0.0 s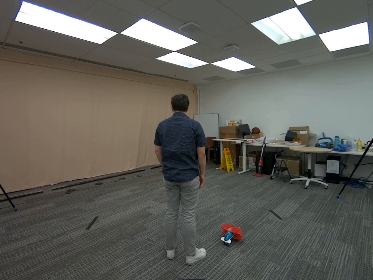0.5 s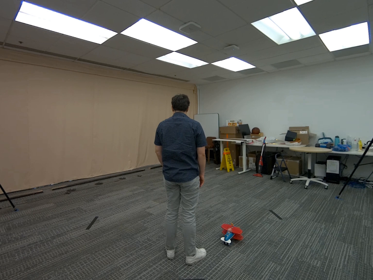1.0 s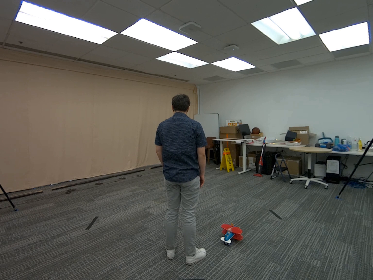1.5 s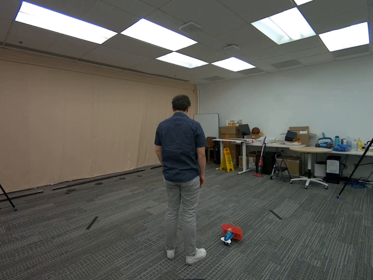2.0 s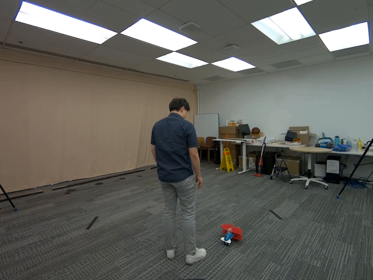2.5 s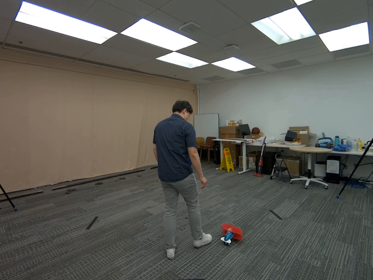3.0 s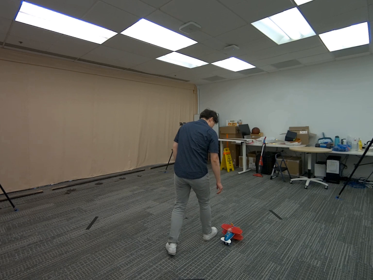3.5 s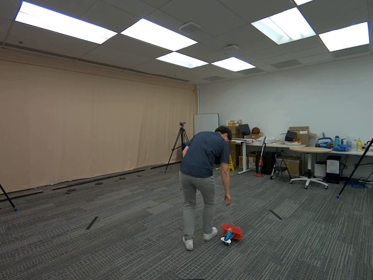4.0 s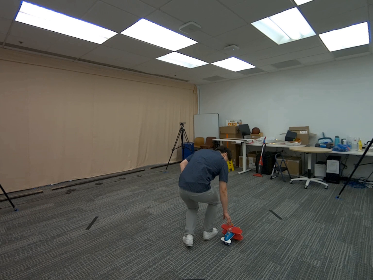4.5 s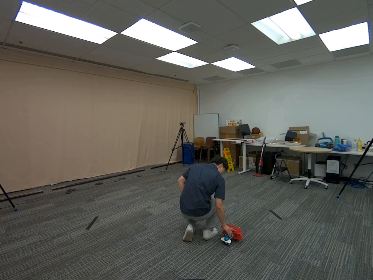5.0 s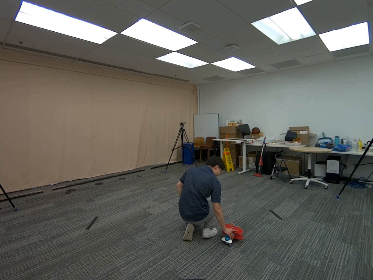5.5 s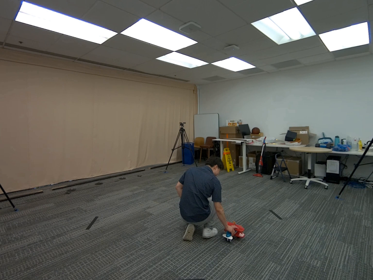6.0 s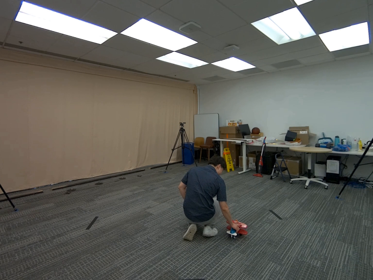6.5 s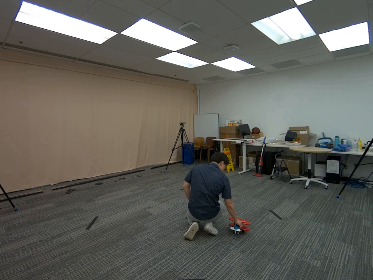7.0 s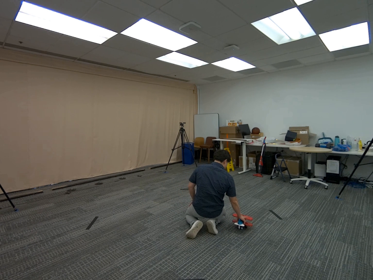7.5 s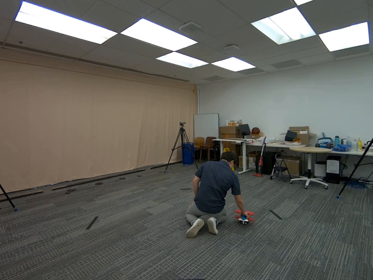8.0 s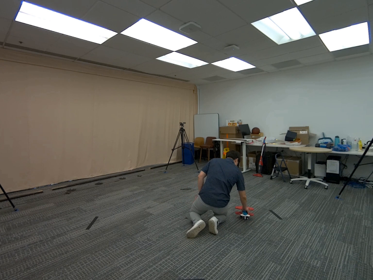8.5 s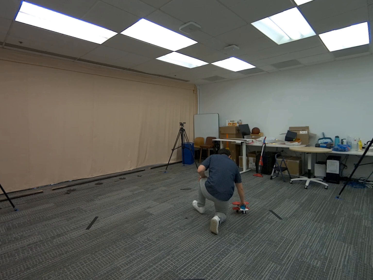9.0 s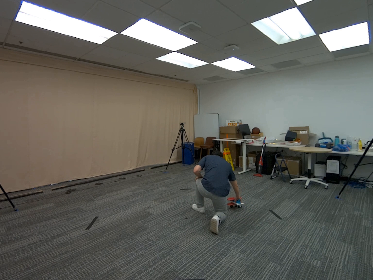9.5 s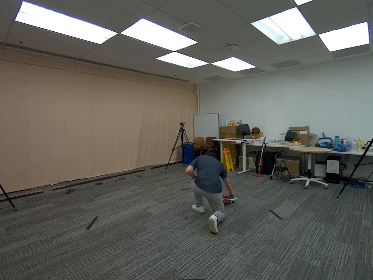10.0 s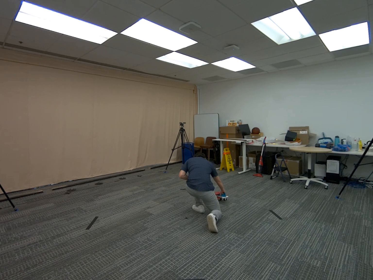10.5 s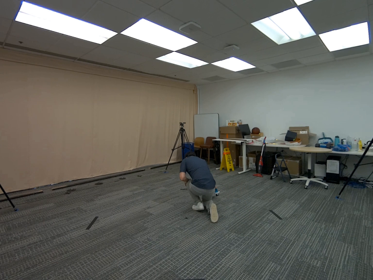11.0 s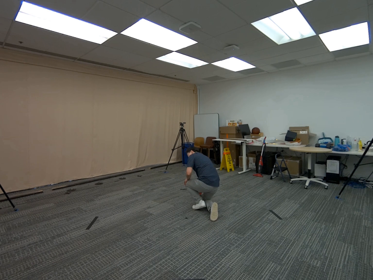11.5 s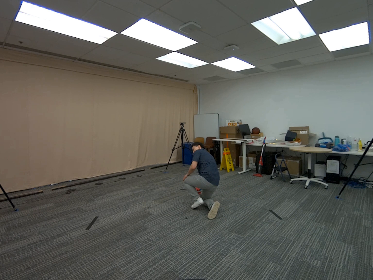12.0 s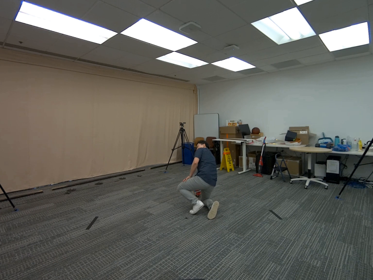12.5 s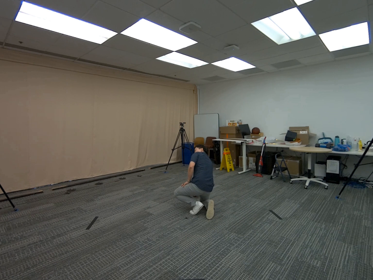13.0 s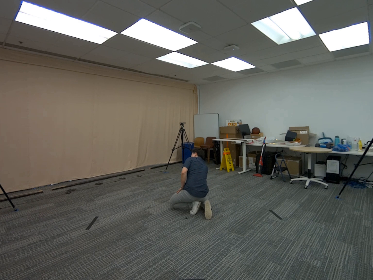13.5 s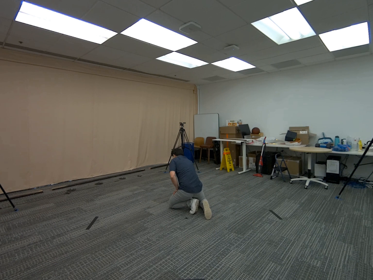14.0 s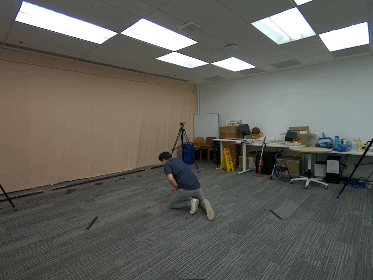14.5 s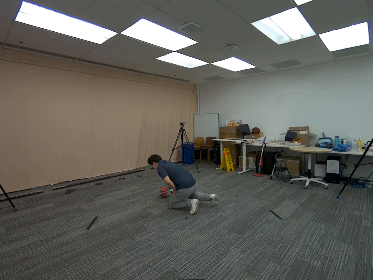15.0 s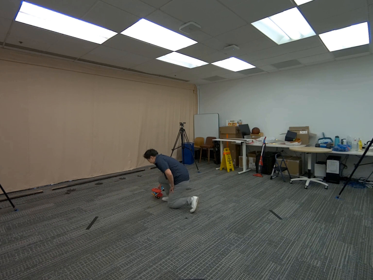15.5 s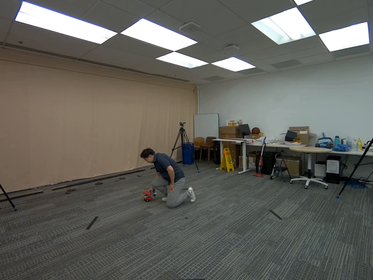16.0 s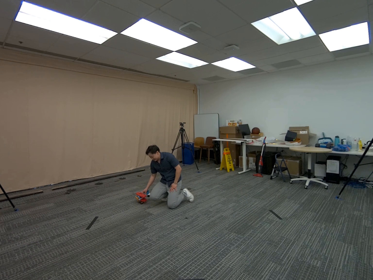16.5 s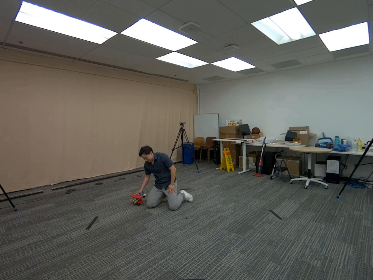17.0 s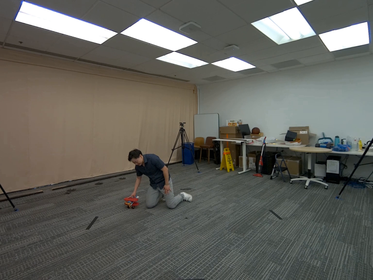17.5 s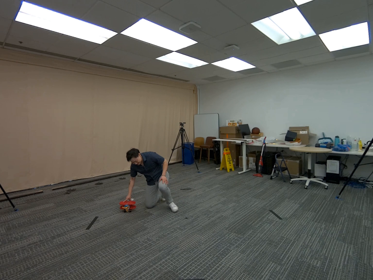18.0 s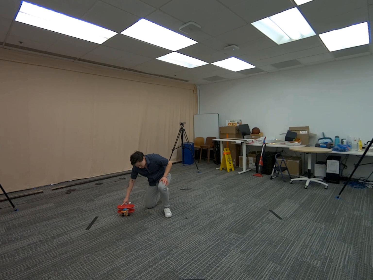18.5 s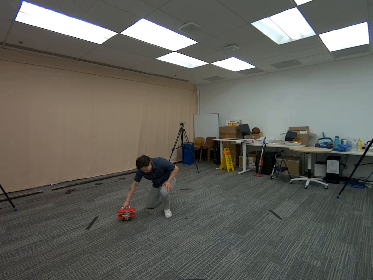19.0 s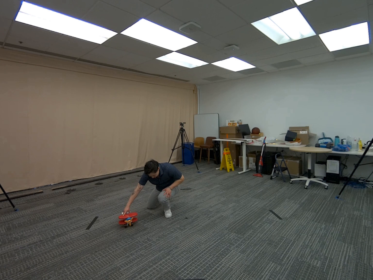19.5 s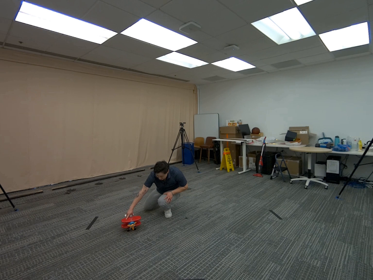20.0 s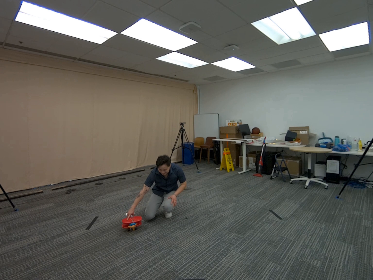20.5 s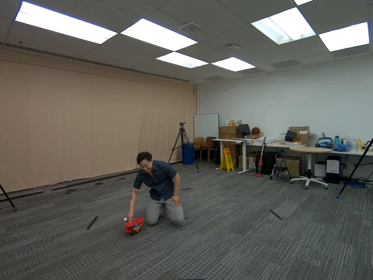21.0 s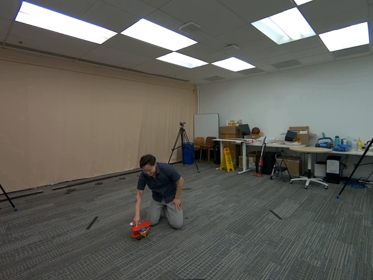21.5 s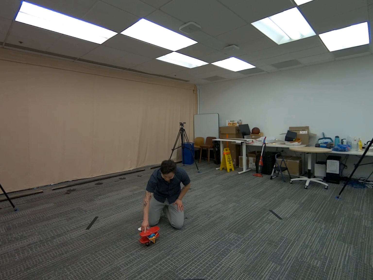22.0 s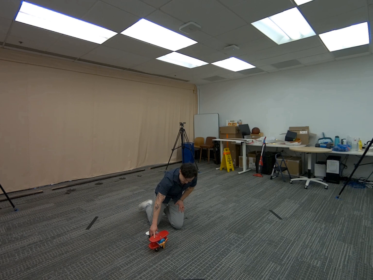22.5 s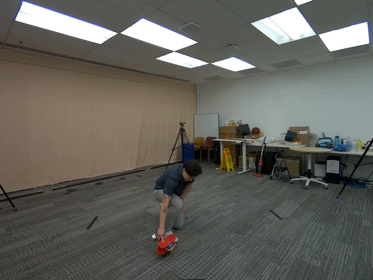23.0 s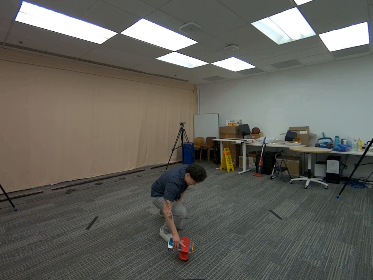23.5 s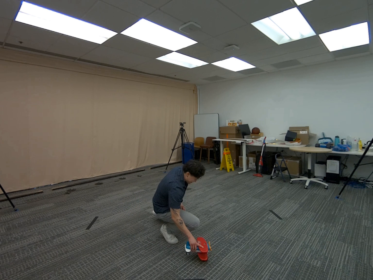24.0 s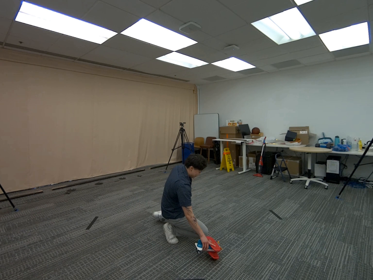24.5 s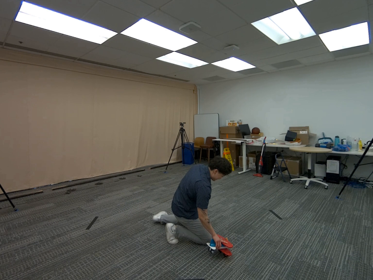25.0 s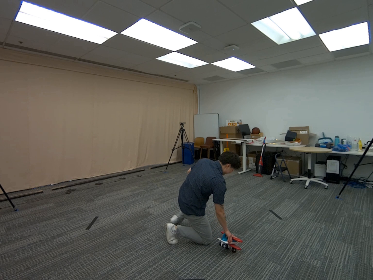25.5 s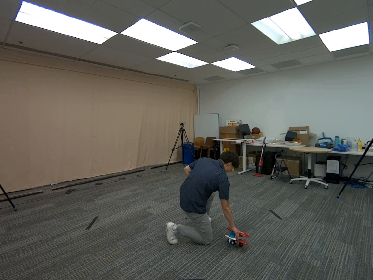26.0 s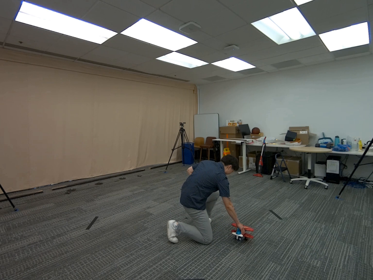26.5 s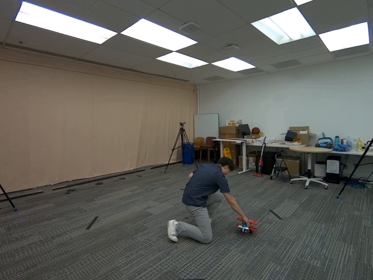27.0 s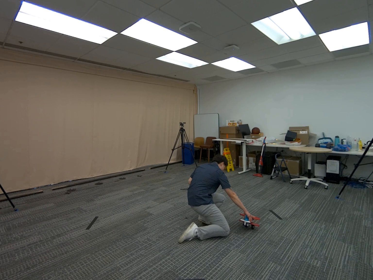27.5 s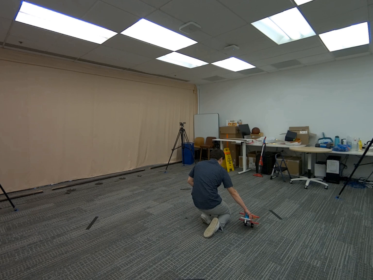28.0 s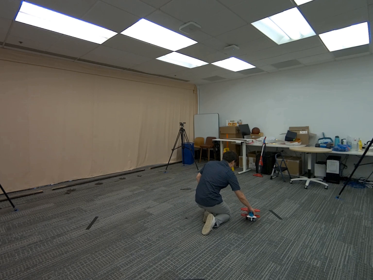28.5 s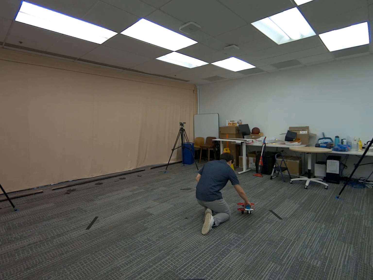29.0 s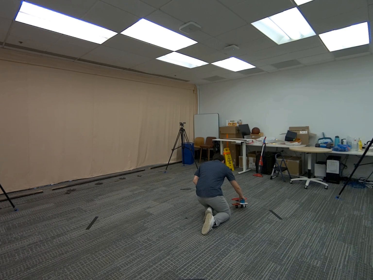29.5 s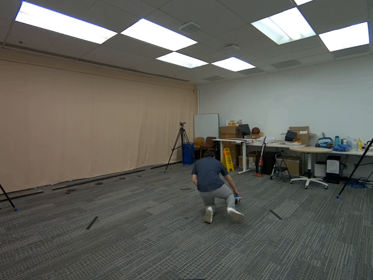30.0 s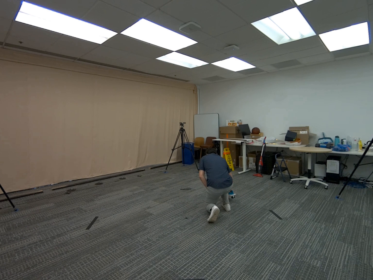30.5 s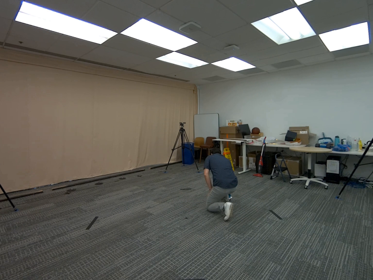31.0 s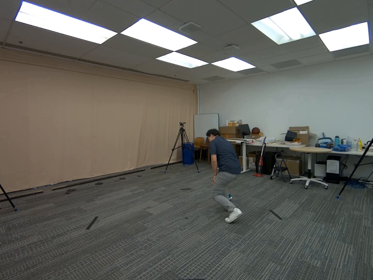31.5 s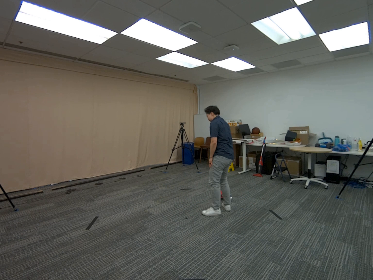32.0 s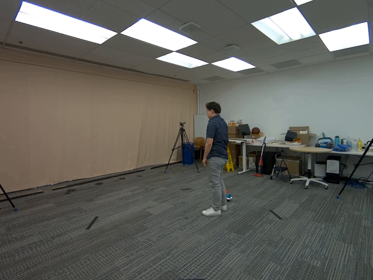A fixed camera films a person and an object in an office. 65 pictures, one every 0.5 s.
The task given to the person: Walk to the toy airplane on the ground. Place your right hand on top of it and push it, rolling it along the ground until finished.
